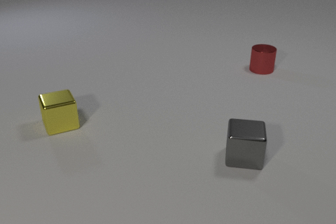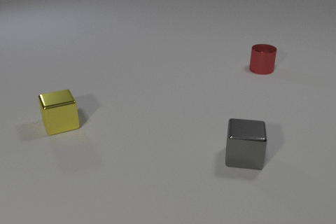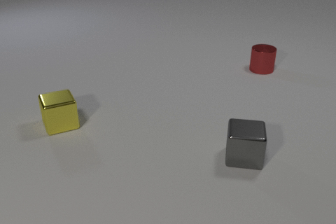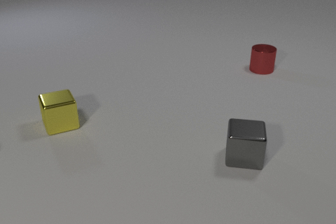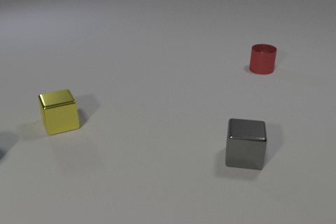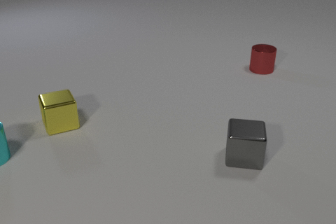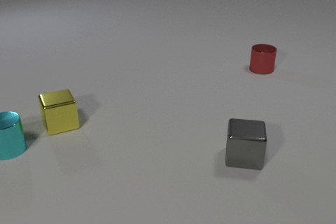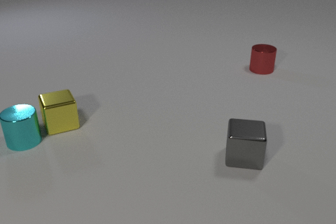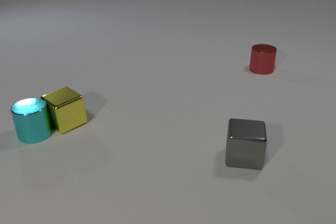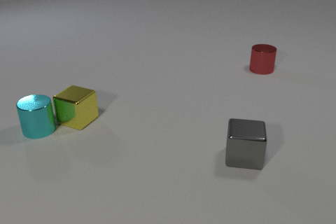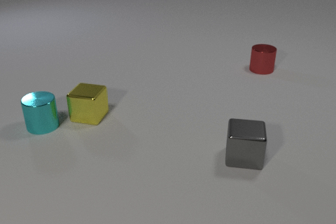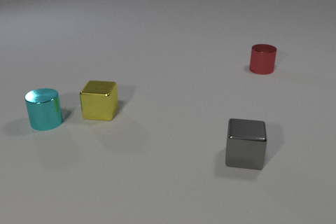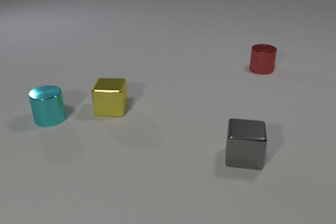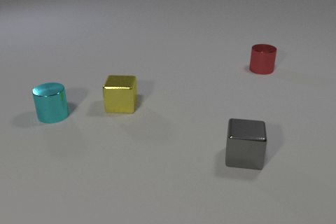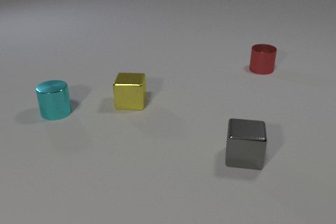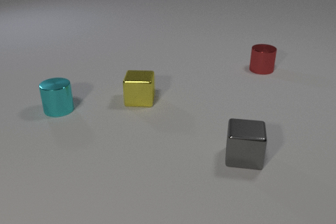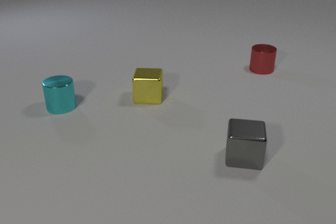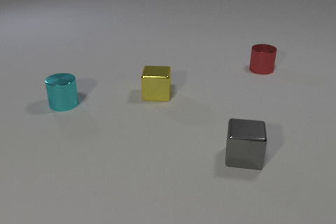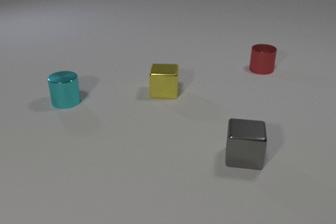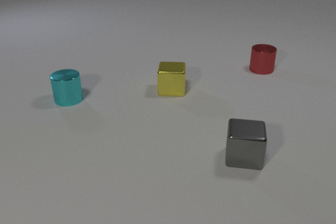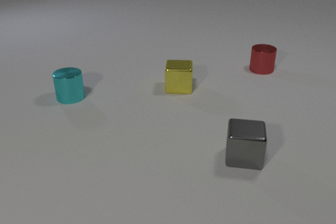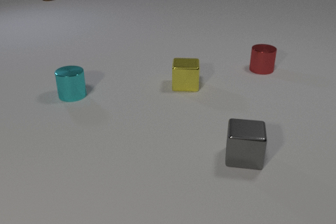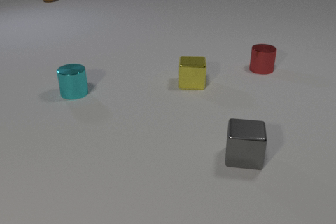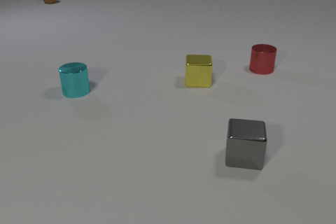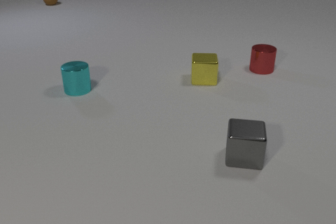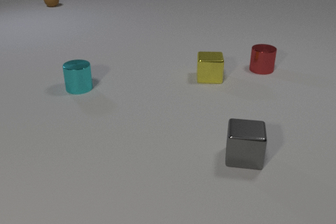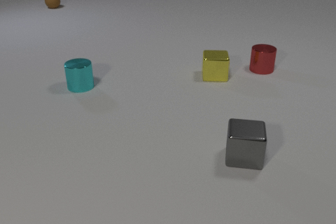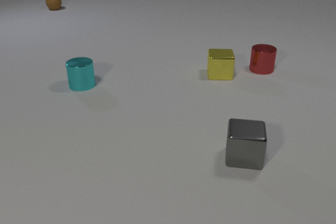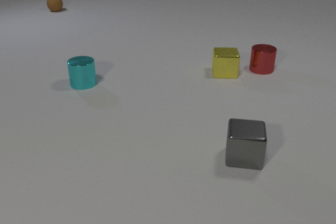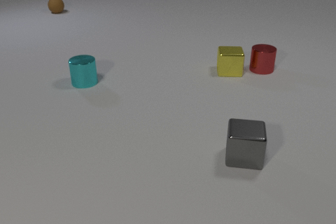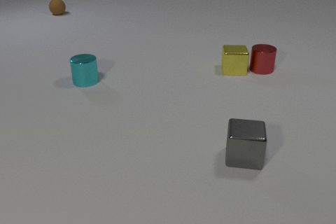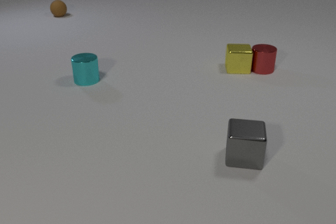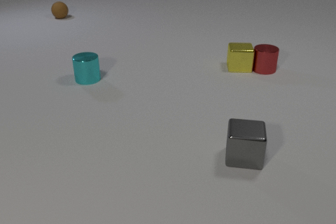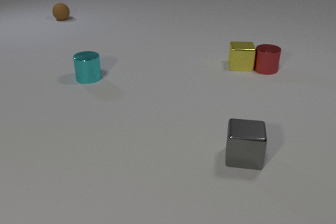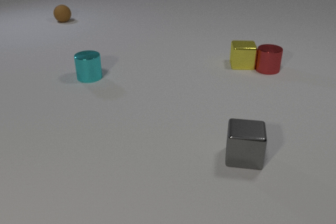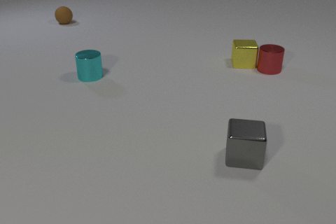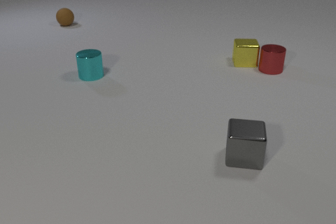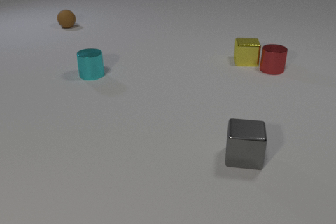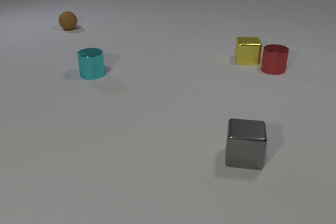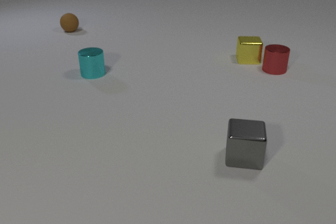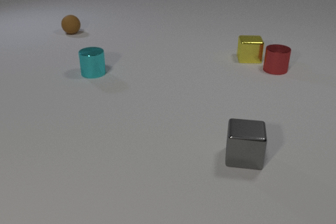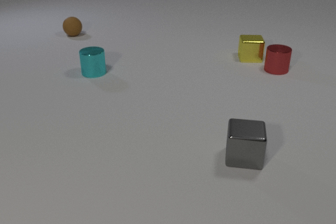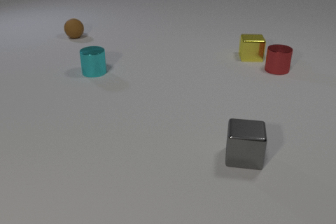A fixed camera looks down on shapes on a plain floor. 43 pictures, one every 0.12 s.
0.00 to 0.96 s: The cyan metal cylinder comes in at the left edge, slides to the right and away from the camera. The cyan metal cylinder and the yellow metal cube collide.
0.96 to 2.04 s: The cyan metal cylinder slides away from the camera and to the right. The yellow metal cube slides to the right and away from the camera, spins counterclockwise seen from above by about 45 degrees, its near face sliding to the right.
2.04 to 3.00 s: The cyan metal cylinder slides away from the camera and to the right. The yellow metal cube slides to the right and away from the camera. The brown rubber sphere comes in at the top edge, rolls toward the camera.
3.00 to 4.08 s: The cyan metal cylinder slides away from the camera and to the right. The yellow metal cube slides away from the camera and to the right. The brown rubber sphere rolls toward the camera. The red metal cylinder slides to the right. The yellow metal cube and the red metal cylinder collide.
4.08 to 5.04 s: The cyan metal cylinder slides away from the camera. The yellow metal cube slides away from the camera. The brown rubber sphere rolls toward the camera. The red metal cylinder slides to the right.
What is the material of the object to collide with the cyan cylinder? metal.
What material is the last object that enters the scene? rubber.
How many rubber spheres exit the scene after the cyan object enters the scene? 0.
